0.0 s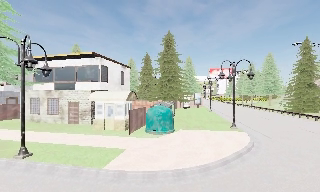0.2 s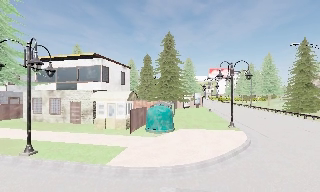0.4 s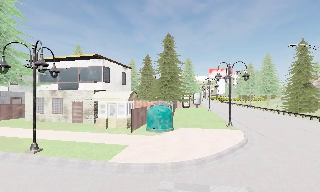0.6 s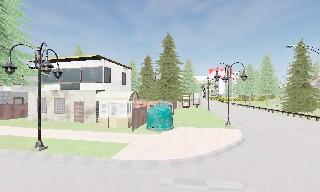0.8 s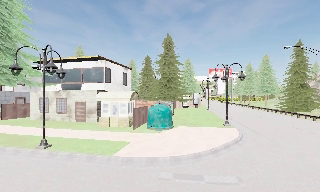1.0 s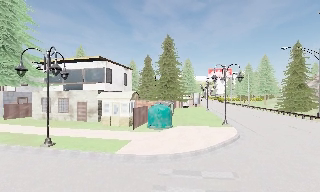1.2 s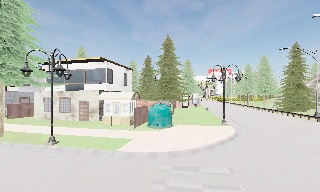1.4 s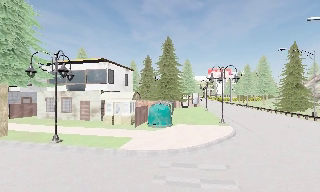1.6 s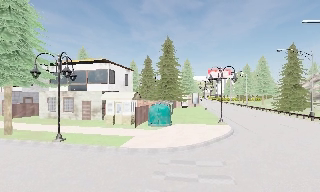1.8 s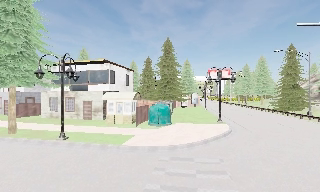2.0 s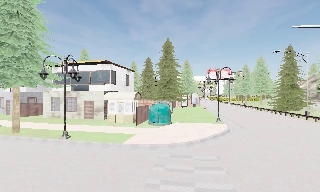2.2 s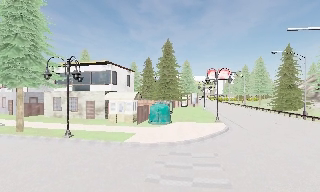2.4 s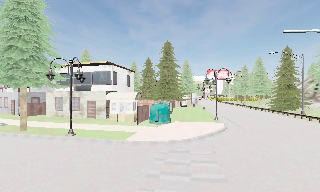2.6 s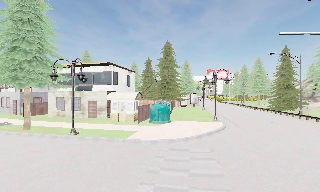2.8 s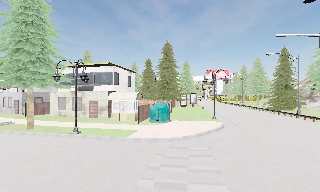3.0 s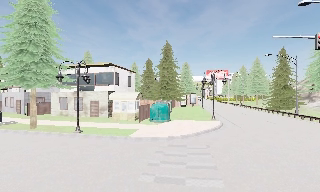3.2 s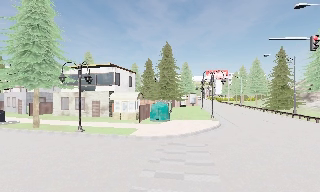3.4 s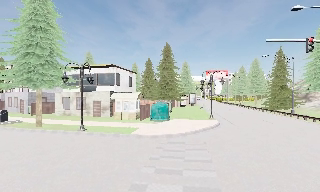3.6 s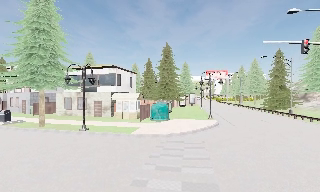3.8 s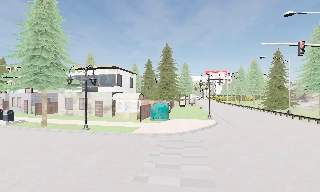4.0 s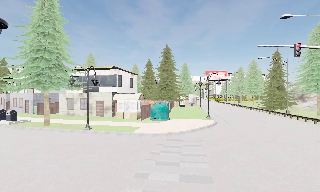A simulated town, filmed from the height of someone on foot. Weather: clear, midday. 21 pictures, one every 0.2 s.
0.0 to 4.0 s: The camera travels backward, about 6 m, so what stands in front gets smaller.
The film runs backward here.
